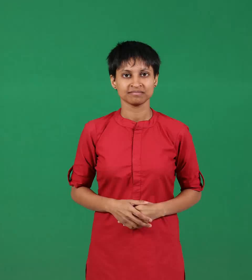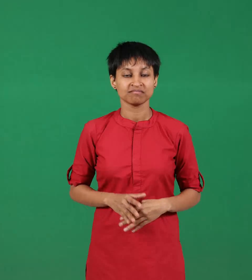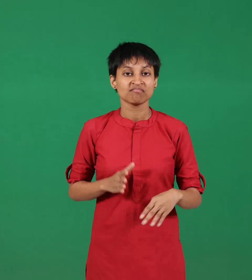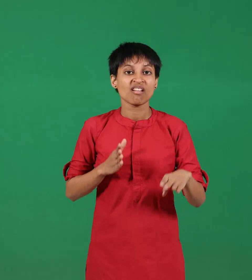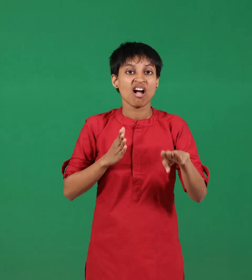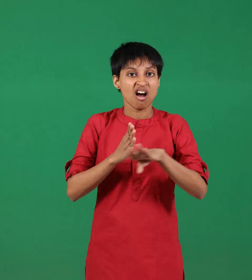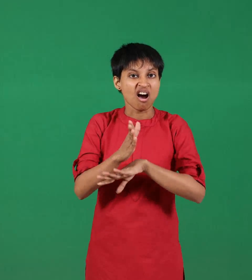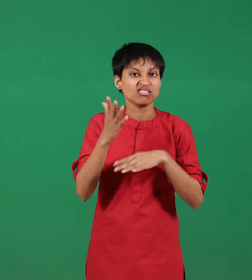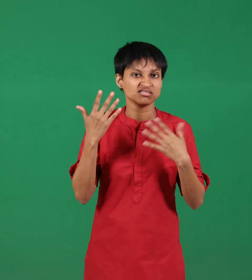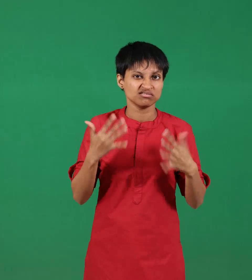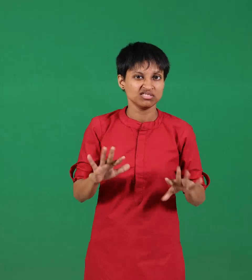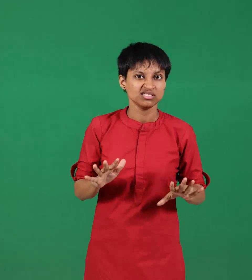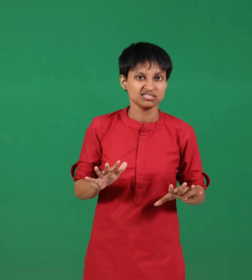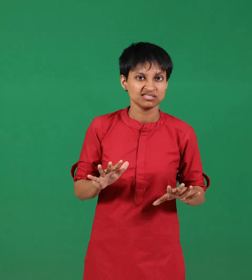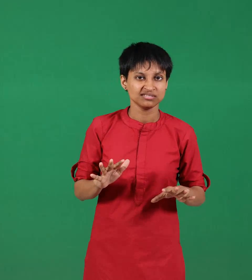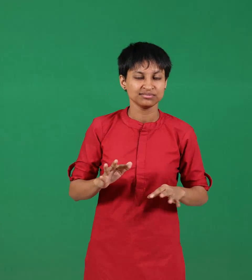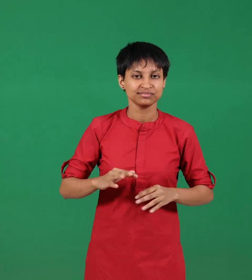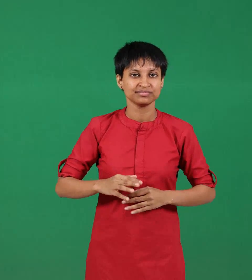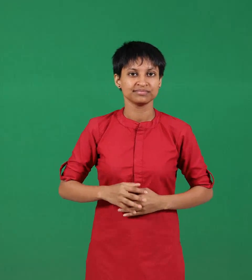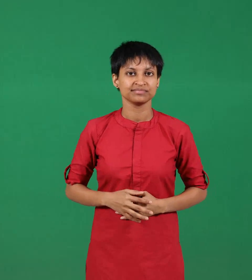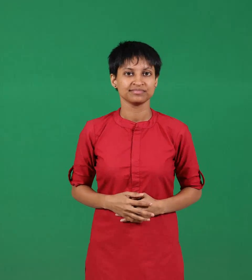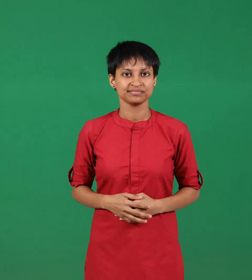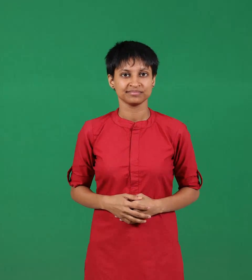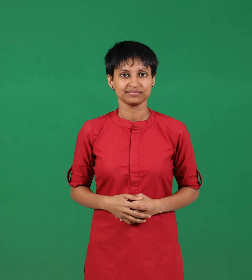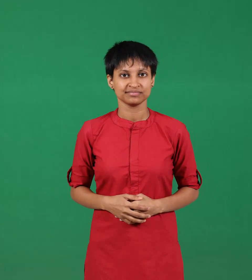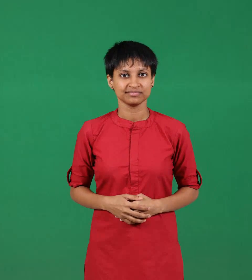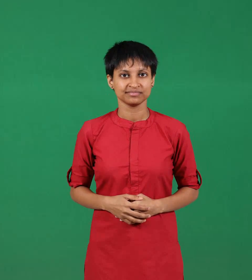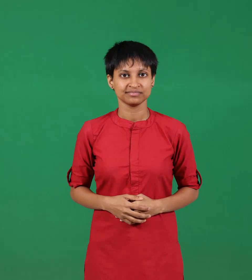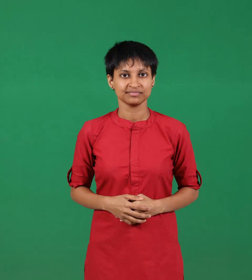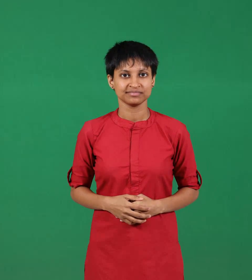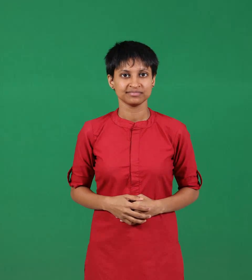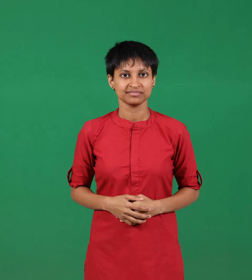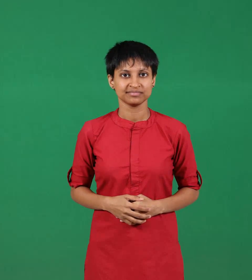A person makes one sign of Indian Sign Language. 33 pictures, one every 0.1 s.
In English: harmed & hurt
